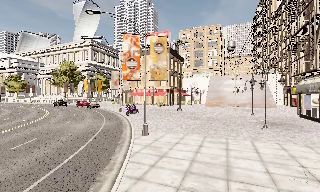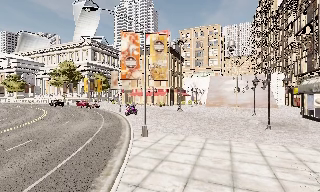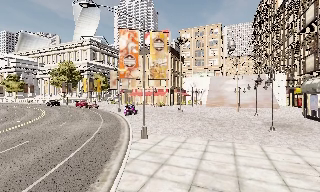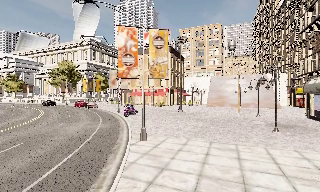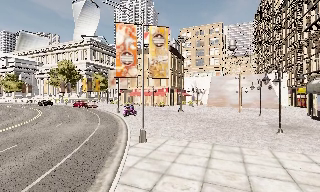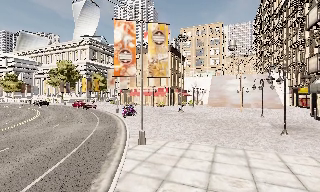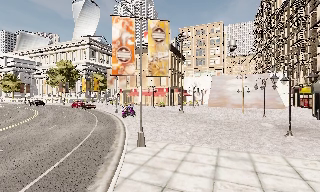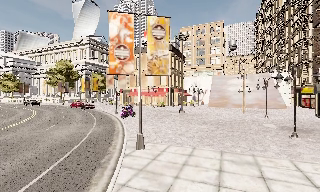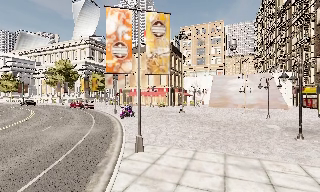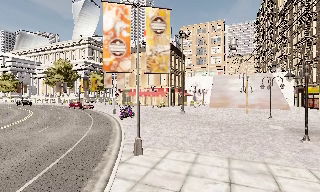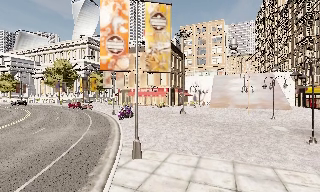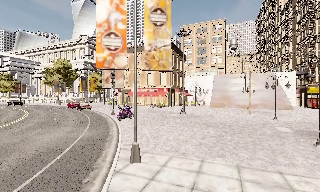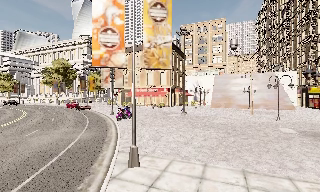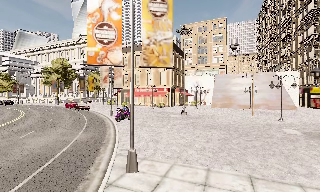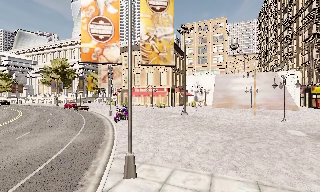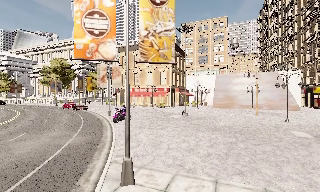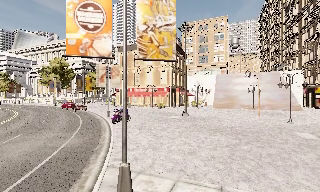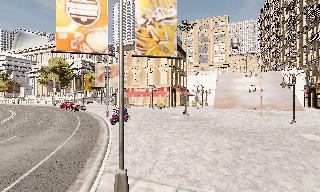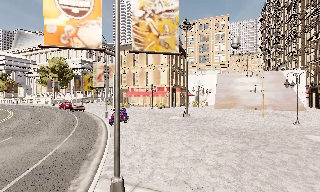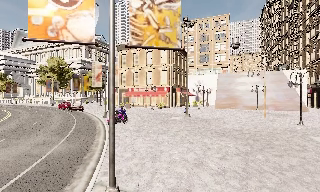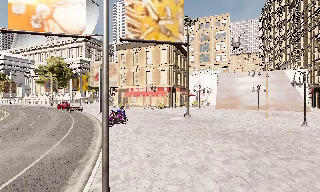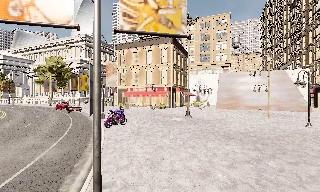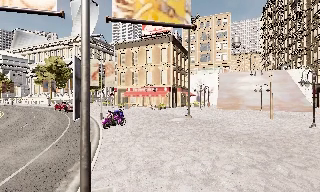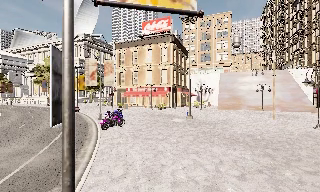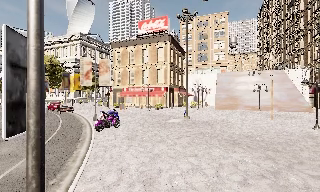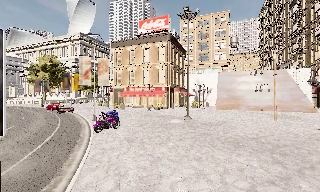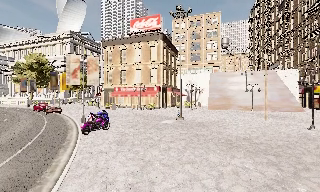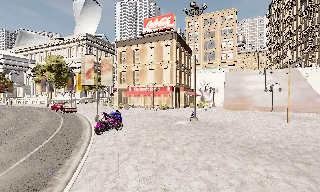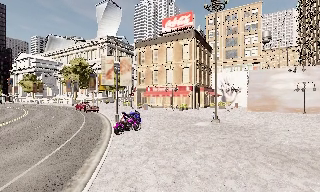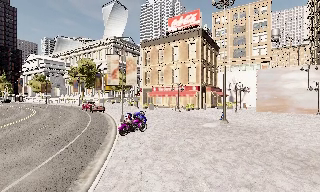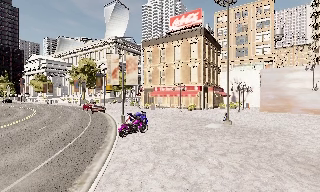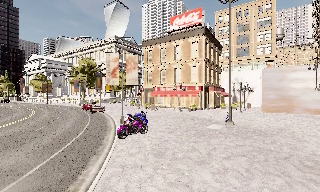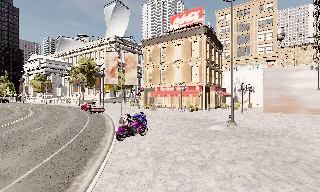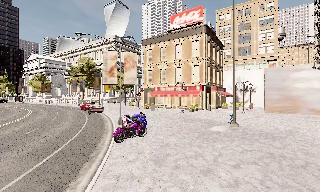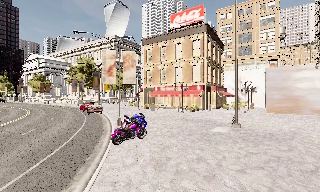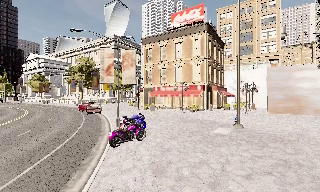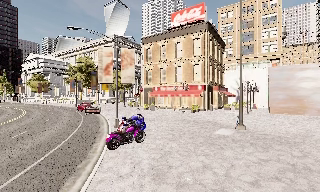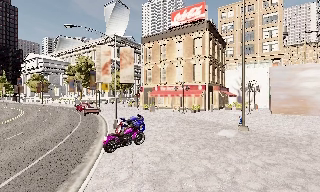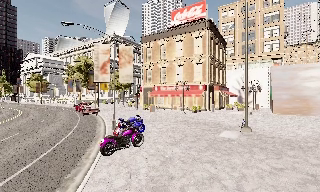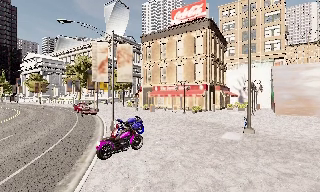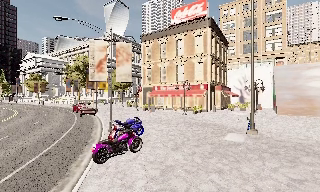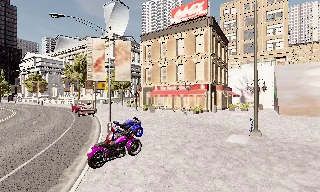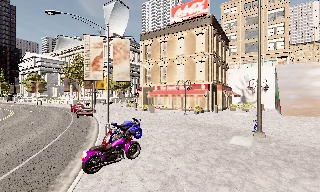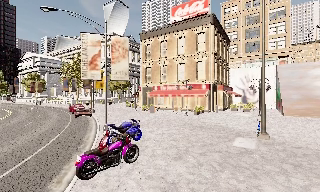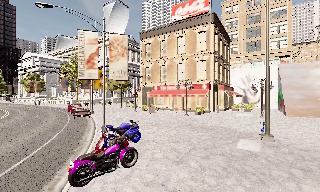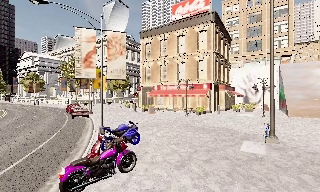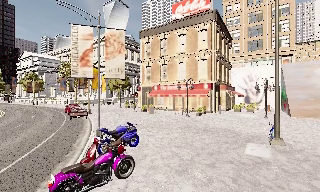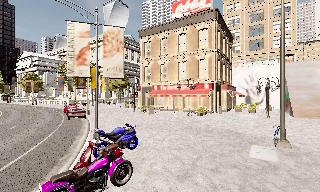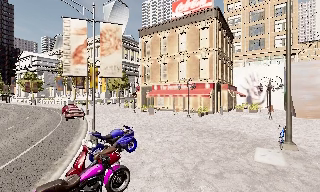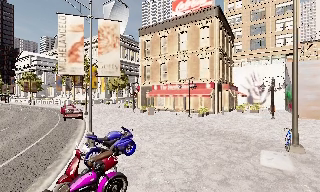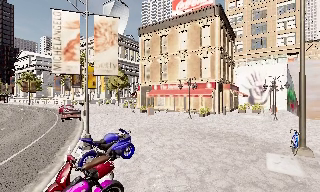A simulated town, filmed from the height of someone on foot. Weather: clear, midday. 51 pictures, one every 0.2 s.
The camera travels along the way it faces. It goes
forward.
0.0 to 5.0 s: The camera travels forward, about 10 m, so what stands in front looms larger.
5.0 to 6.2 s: The scene slides to the right, as the camera pans about 10 degrees to its left. It travels forward, about 2.5 m, so what stands in front looms larger.
6.2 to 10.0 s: The camera travels forward, about 7 m, so what stands in front looms larger.
The film runs forward here.
